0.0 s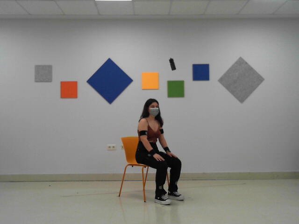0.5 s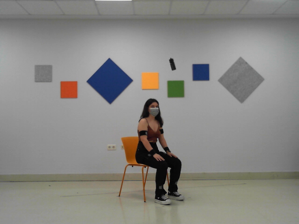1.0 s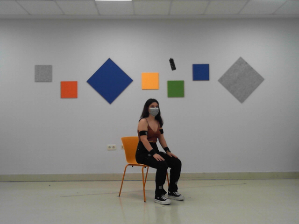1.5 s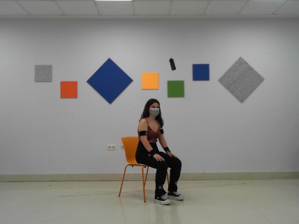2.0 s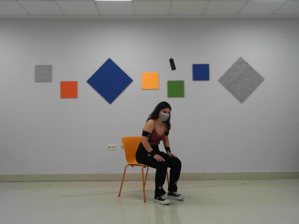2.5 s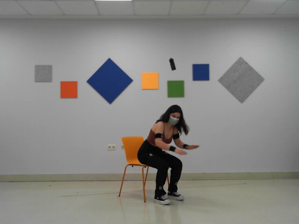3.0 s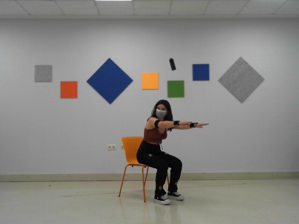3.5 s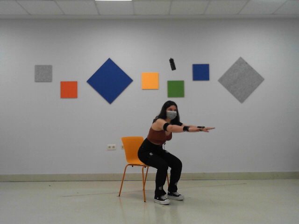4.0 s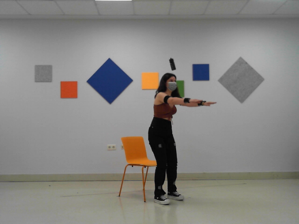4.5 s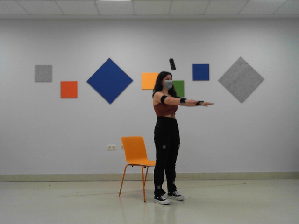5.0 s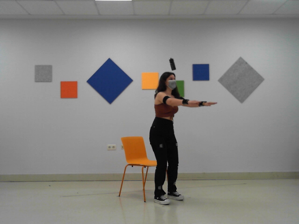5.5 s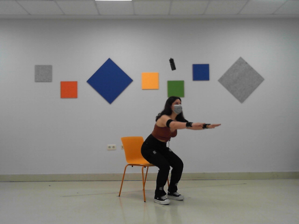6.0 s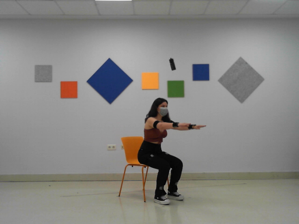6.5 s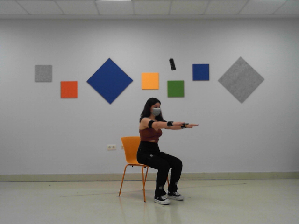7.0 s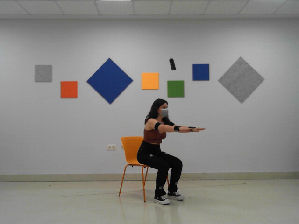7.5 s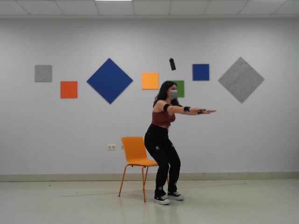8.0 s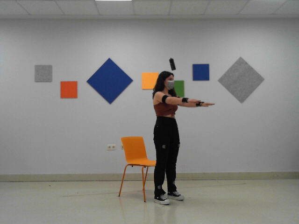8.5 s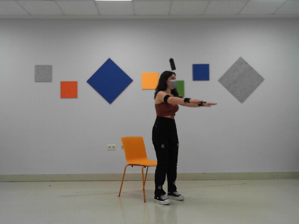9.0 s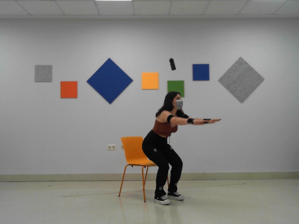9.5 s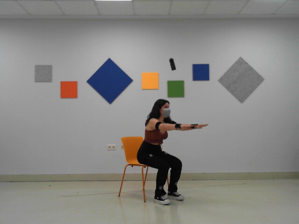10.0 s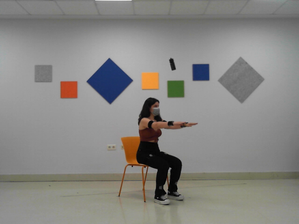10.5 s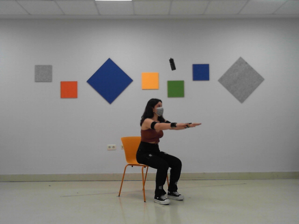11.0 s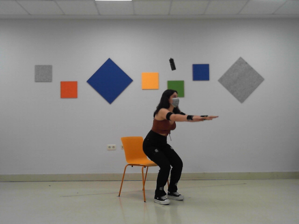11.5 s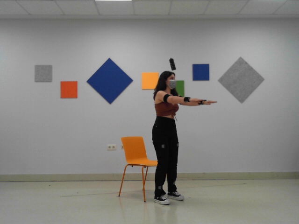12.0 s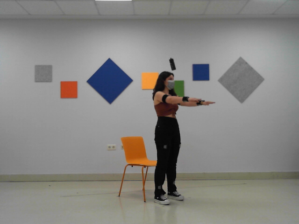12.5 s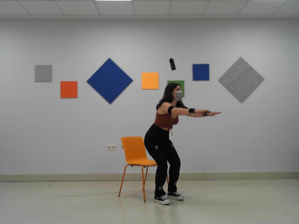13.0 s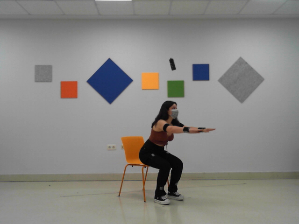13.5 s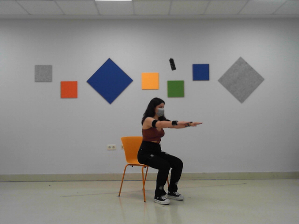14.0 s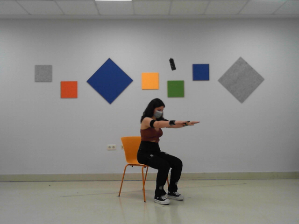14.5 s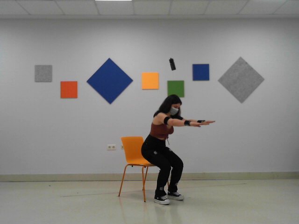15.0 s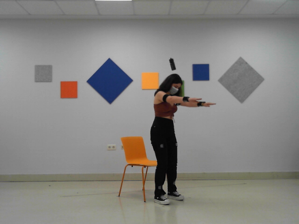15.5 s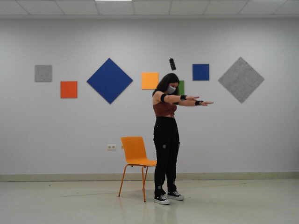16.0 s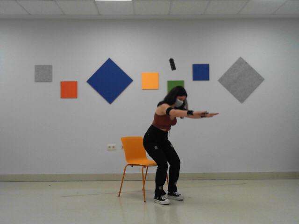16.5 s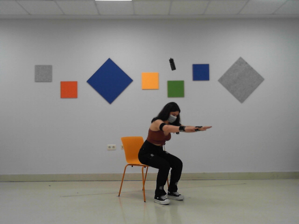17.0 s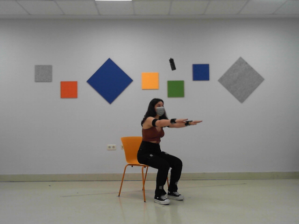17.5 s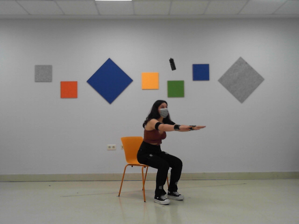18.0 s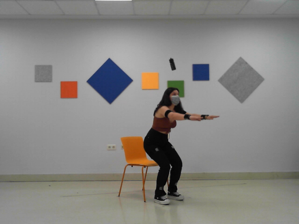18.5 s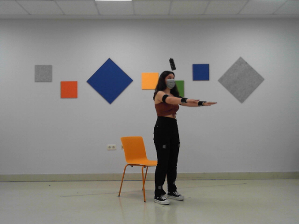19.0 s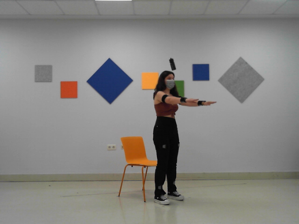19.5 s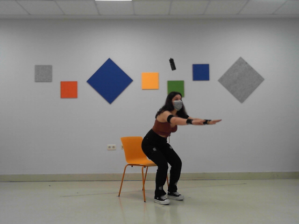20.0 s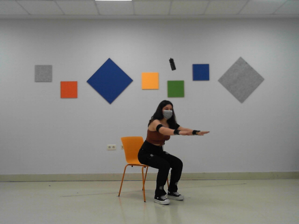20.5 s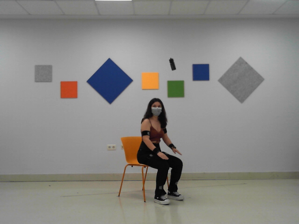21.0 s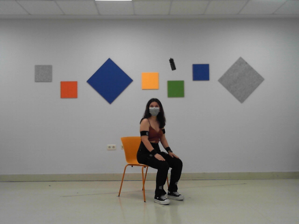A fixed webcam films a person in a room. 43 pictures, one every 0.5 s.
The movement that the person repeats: Sit to stand.
